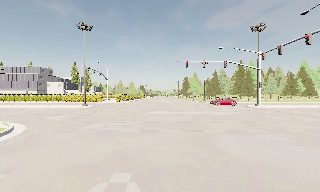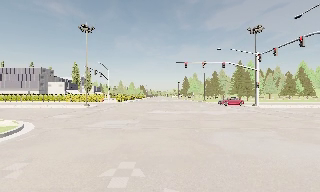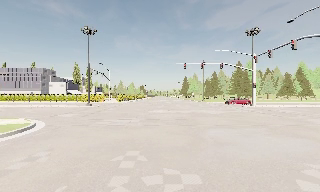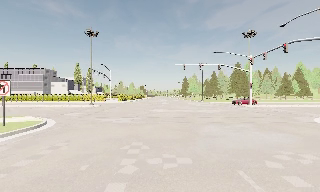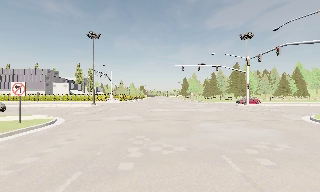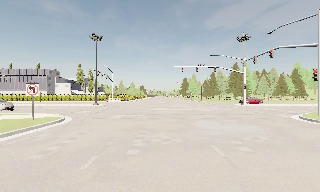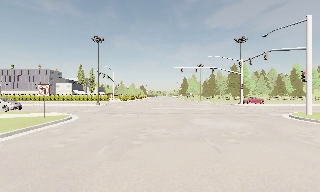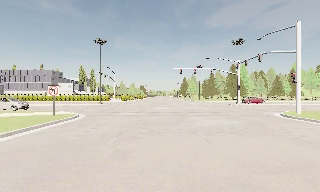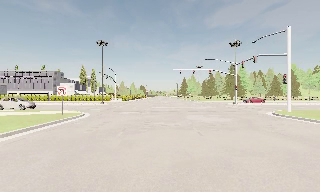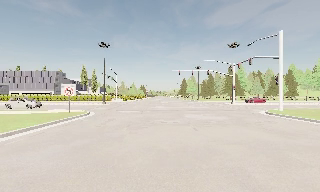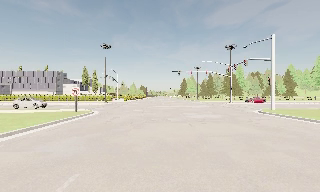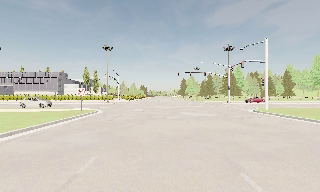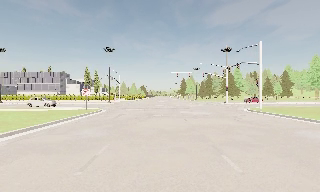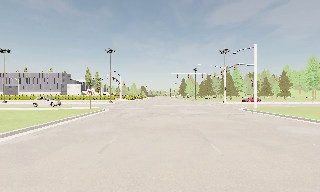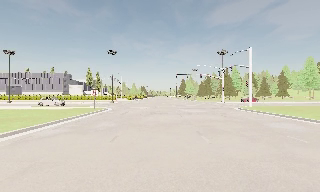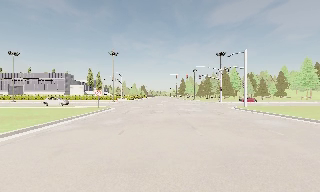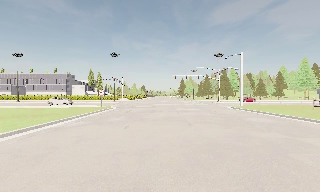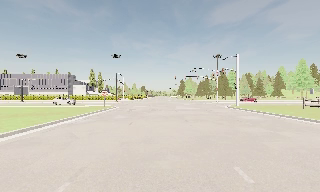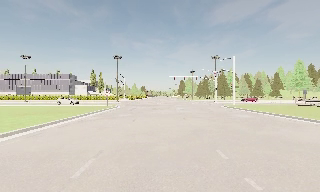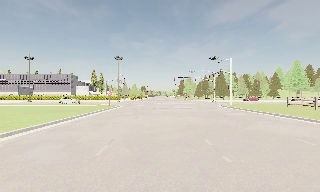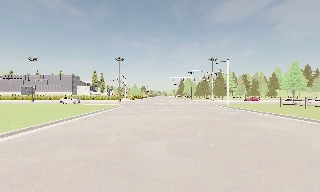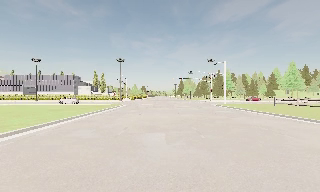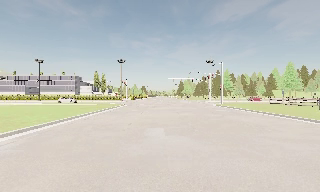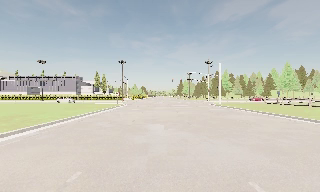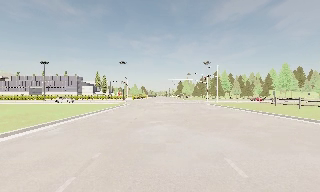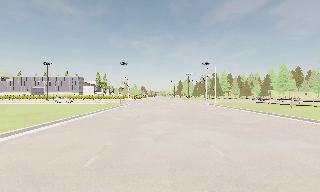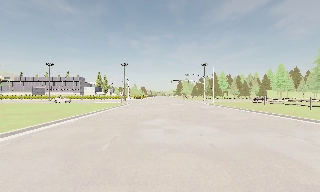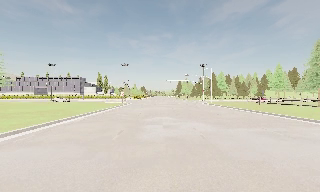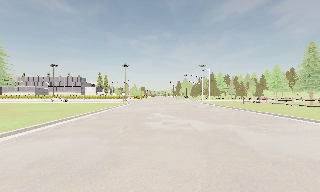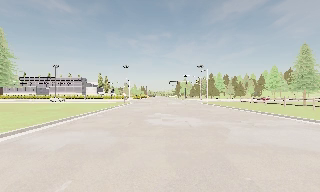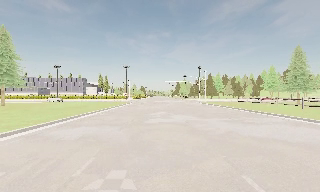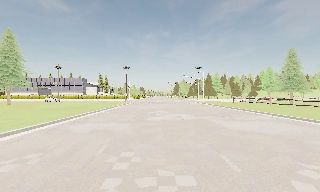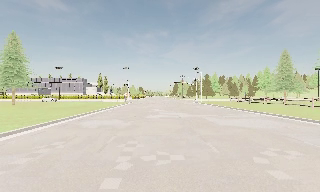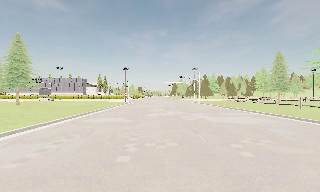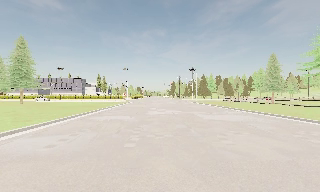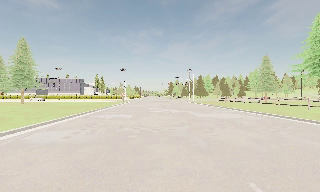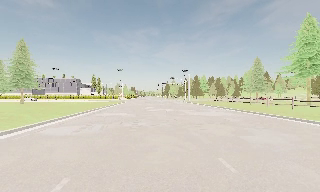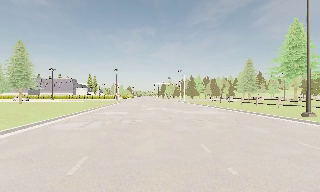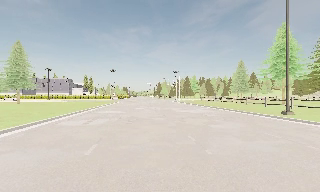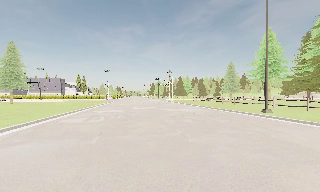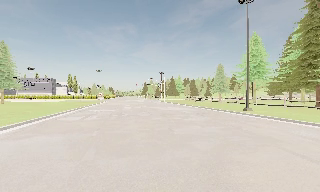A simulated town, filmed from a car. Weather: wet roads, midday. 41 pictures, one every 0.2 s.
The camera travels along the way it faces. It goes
backward.
0.0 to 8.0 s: The camera pans to its right, which is clockwise from overhead, by about 10 degrees. It travels backward, about 45 m, so what stands in front gets smaller.
The film runs backward here.
